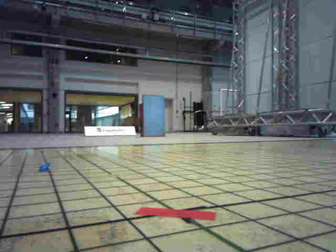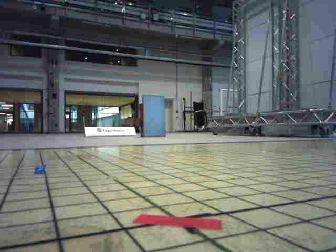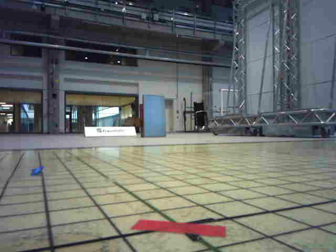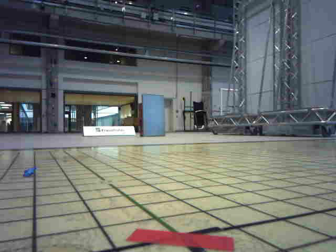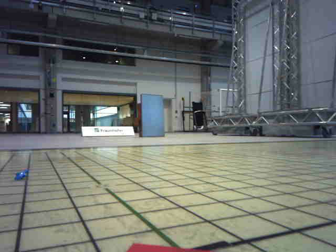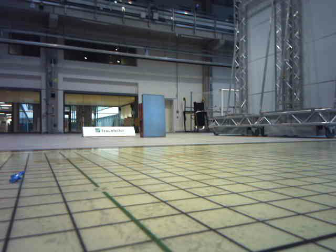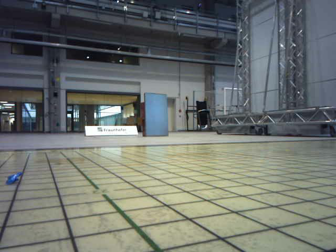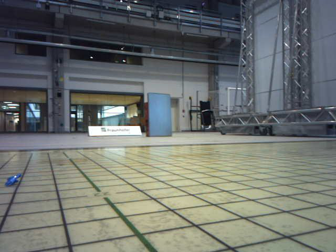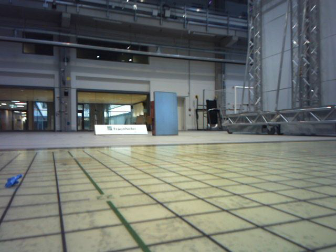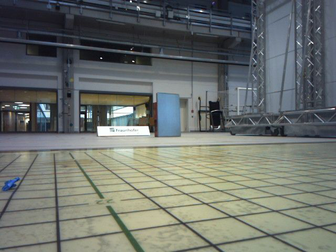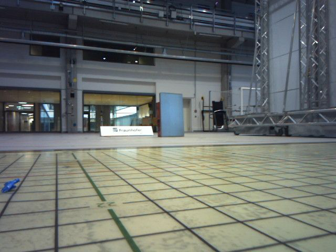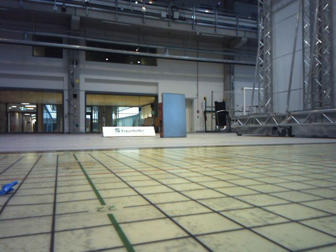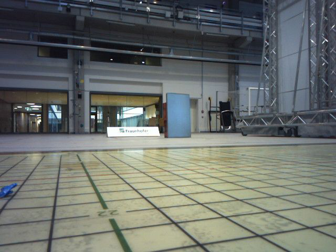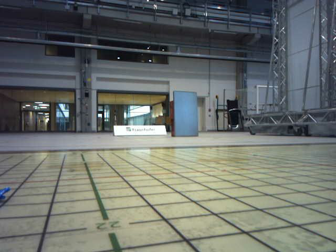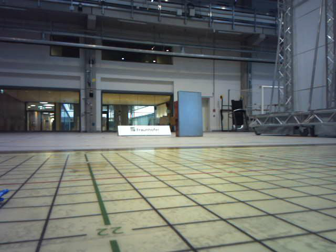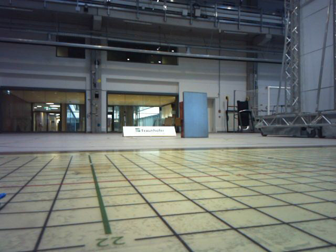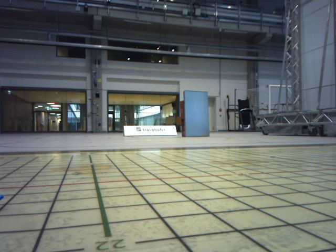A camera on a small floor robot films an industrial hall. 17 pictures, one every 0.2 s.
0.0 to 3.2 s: The camera travels forward, about 0.6 m, so what stands in front looms larger.
The film runs forward here.
